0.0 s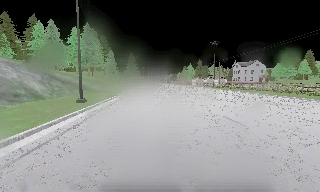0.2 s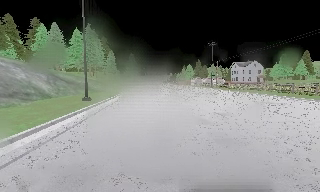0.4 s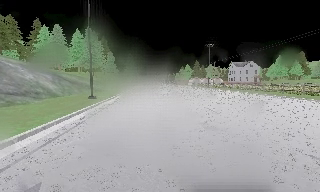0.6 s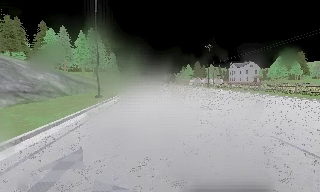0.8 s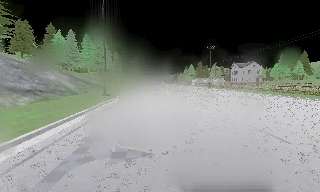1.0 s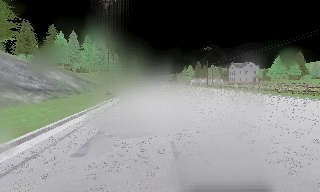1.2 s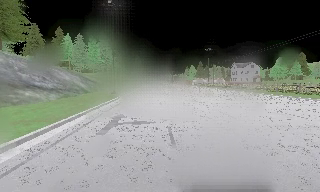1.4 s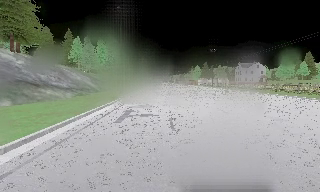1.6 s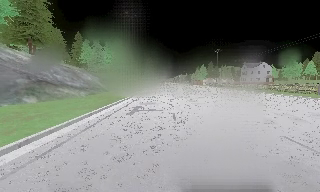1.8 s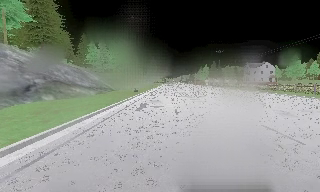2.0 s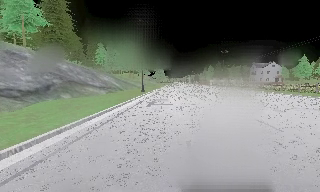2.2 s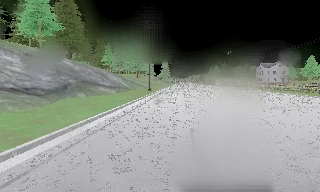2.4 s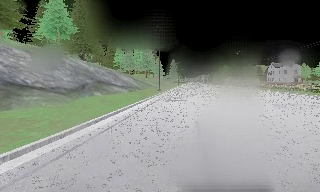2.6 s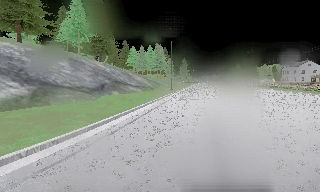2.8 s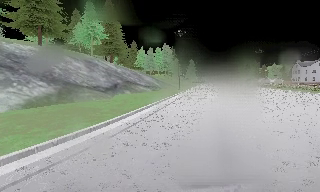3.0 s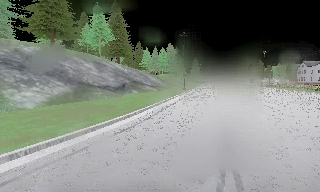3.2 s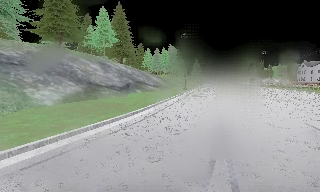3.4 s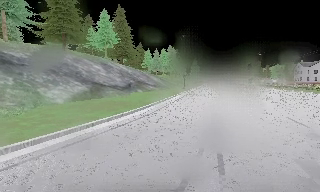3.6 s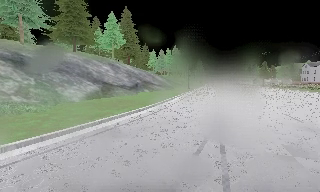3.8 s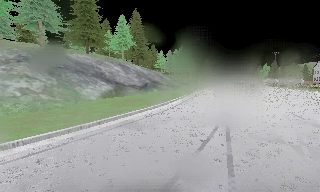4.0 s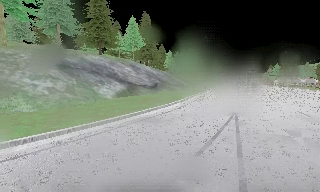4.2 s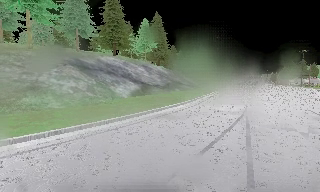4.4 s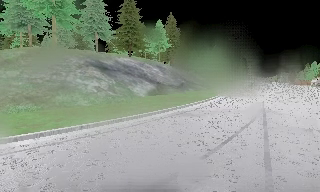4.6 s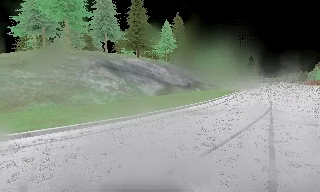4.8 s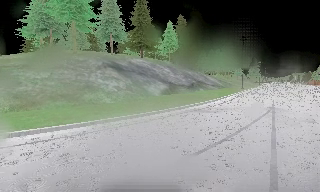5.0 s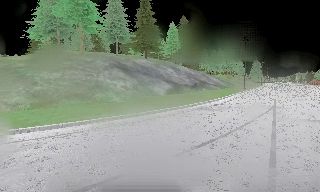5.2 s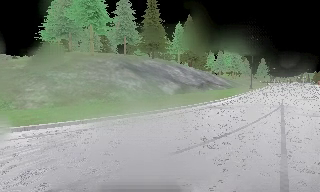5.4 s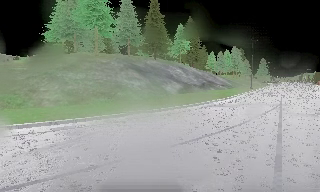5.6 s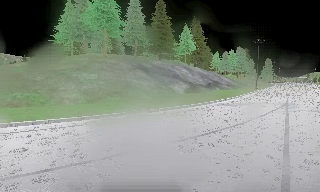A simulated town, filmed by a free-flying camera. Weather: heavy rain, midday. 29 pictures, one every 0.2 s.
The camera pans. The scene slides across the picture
to the right.
The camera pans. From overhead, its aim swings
counterclockwise.
0.0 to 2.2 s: The camera pans to its left, which is counterclockwise from overhead, by about 10 degrees. It travels backward, about 16 m, so what stands in front gets smaller.
2.2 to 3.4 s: The scene slides to the right, as the camera pans about 10 degrees to its left. It travels backward, about 7 m, so what stands in front gets smaller.
3.4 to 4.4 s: The scene slides to the right, as the camera pans about 15 degrees to its left. It travels backward and to its left, about 4.5 m, so what stands in front gets smaller.
4.4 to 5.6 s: The camera travels backward and to its left, about 5 m, so what stands in front gets smaller.
The film runs backward here.
